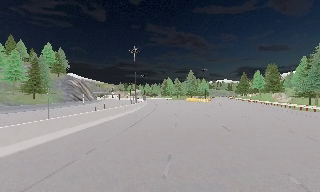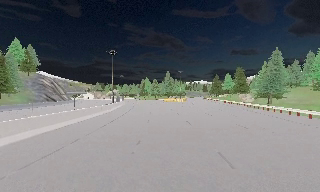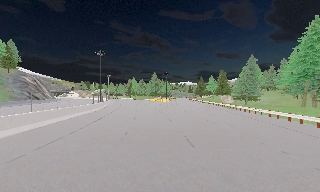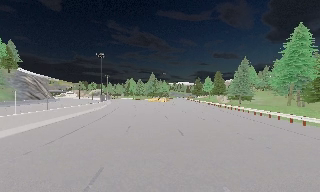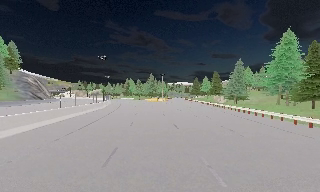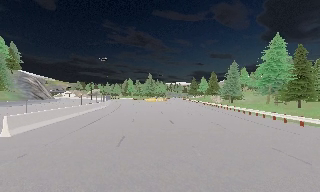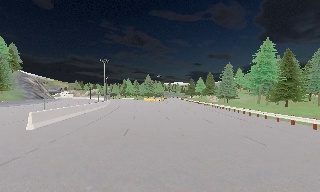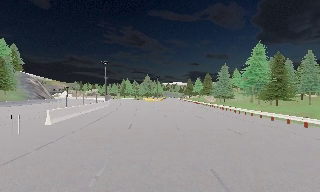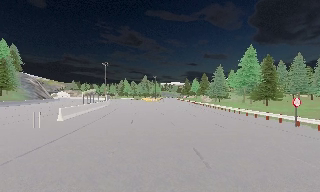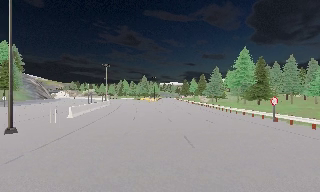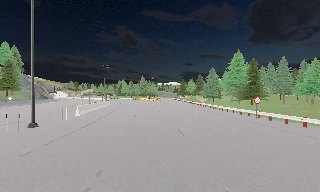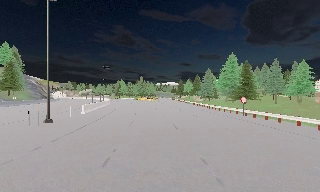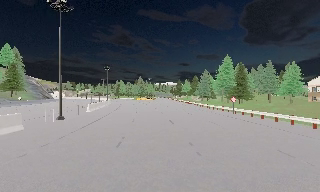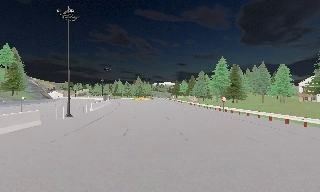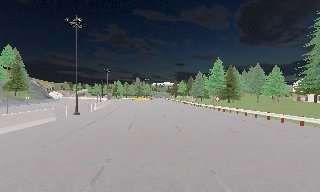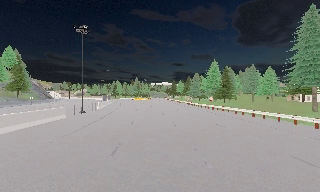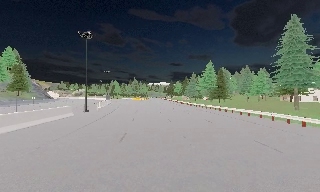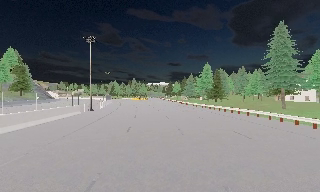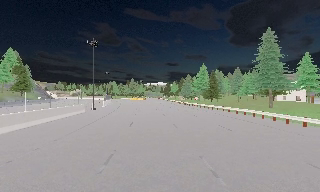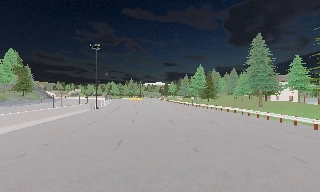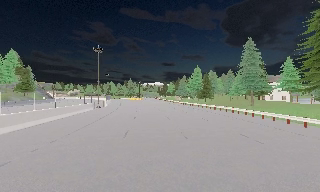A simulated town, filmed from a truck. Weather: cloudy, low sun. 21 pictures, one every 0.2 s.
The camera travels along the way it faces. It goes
backward.
0.0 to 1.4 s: The camera pans to its right, which is clockwise from overhead, by about 15 degrees. It travels backward, about 14 m, so what stands in front gets smaller.
1.4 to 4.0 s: The camera travels backward, about 25 m, so what stands in front gets smaller.
The film runs backward here.
